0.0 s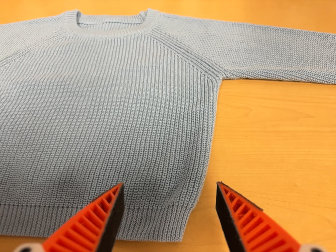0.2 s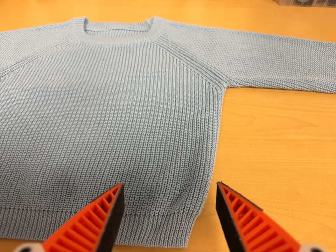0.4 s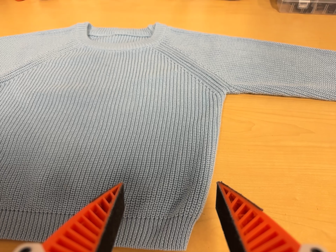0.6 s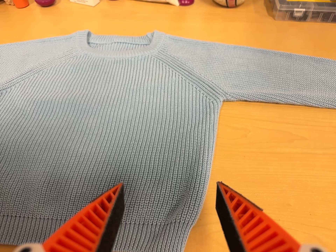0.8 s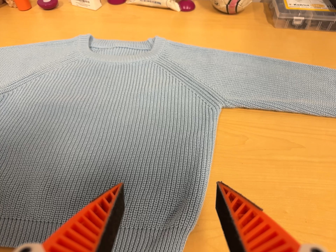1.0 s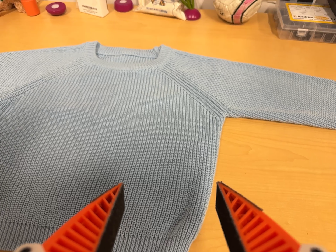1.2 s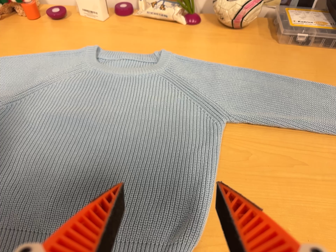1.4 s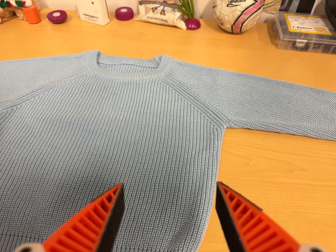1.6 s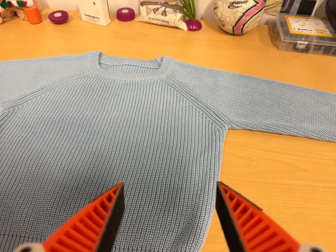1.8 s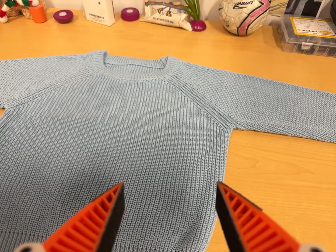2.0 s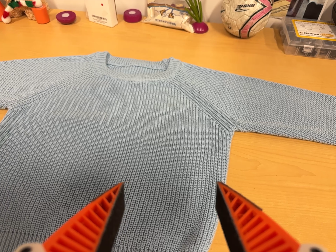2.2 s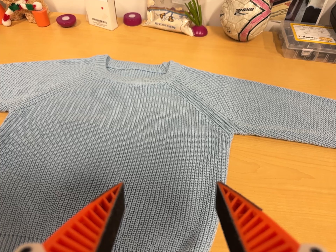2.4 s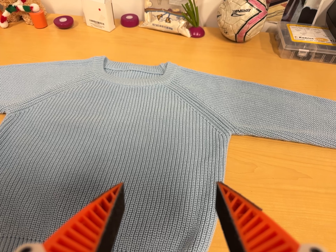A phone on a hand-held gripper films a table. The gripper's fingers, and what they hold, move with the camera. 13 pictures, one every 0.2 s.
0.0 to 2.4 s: The camera travels backward and toward the top of its view, about 7 cm, so what stands in front gets smaller.
The film runs forward here.
